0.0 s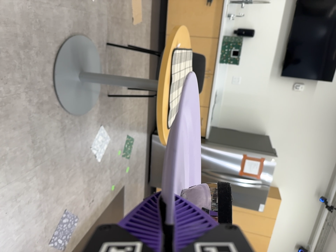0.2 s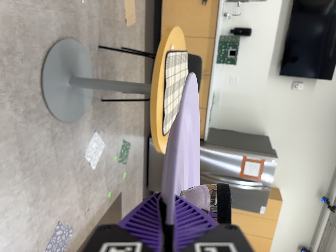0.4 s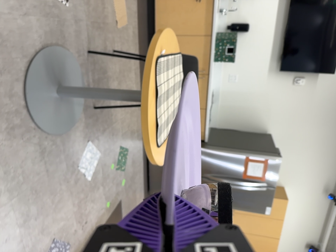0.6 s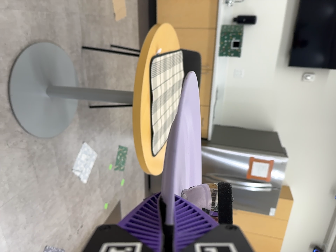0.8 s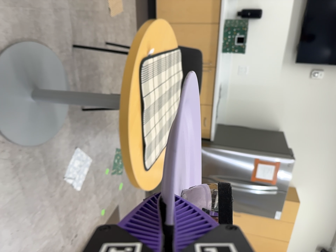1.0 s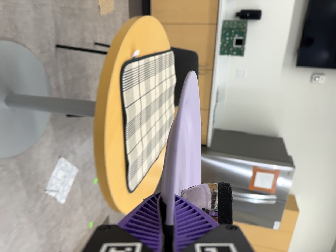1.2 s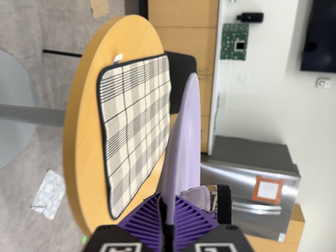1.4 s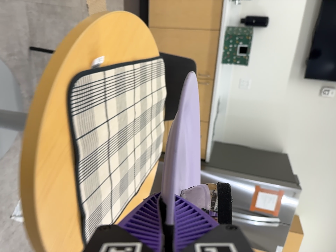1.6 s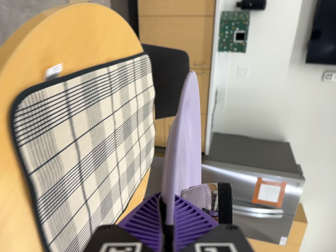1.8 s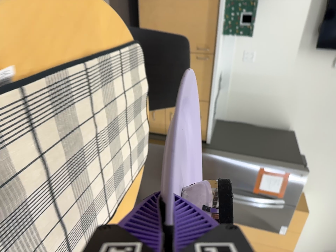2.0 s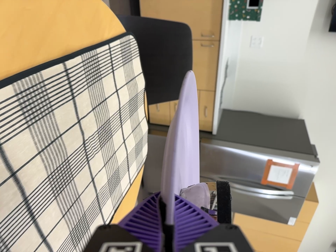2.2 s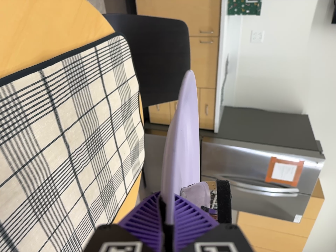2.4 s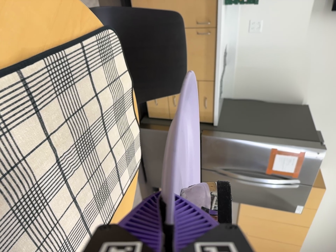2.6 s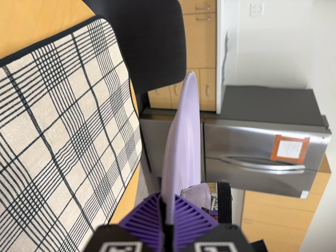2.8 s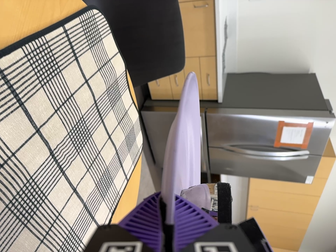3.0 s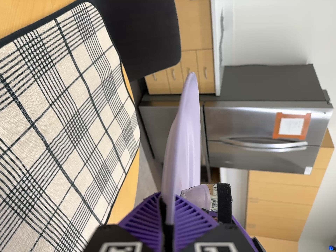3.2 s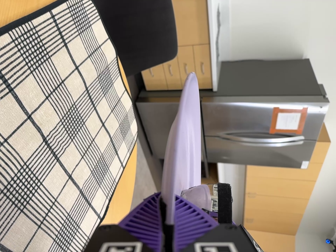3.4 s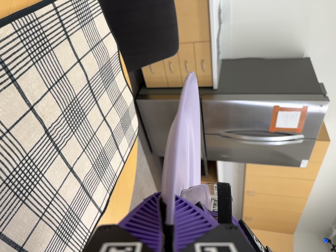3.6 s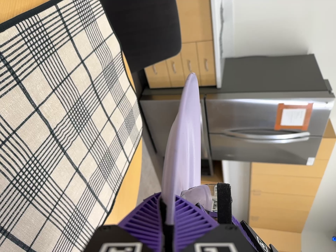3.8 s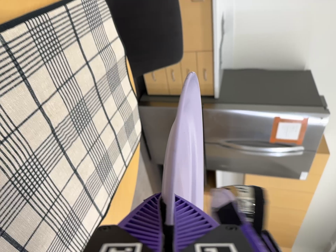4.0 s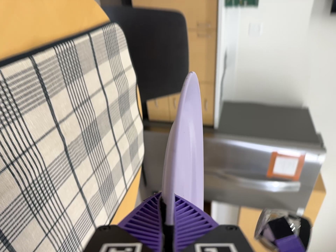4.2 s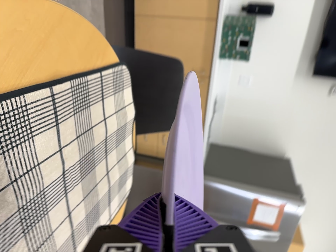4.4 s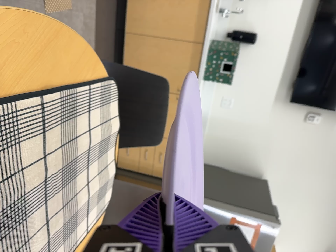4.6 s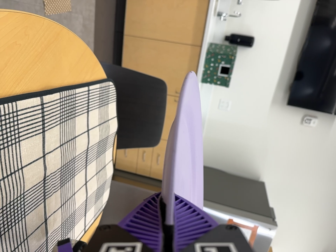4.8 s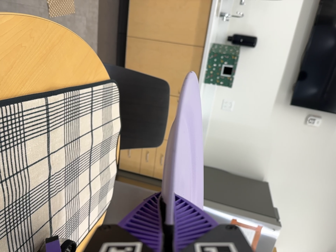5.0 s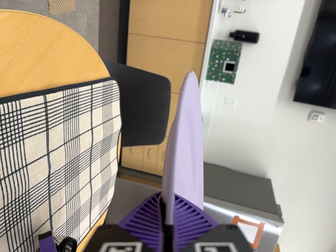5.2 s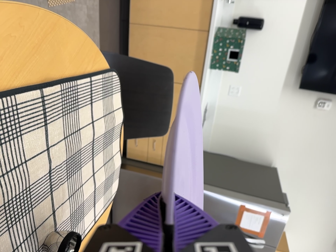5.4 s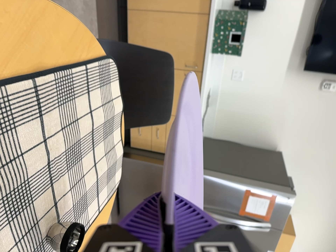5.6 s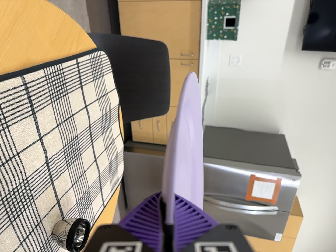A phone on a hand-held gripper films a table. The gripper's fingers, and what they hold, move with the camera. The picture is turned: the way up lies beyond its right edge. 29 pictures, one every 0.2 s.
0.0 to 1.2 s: The camera travels forward and toward the top of its view, about 80 cm, so what stands in front looms larger.
1.2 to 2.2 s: The camera travels forward and toward the top of its view, about 50 cm, so what stands in front looms larger. Its aim tips toward the bottom of its view by about 10 degrees.
2.2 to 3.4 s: The camera travels forward, about 6 cm, so what stands in front looms larger. Its aim tips toward the bottom of its view by about 10 degrees, and the scene shifts upward.
3.4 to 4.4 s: The camera travels backward and to its left, about 12 cm, so what stands in front gets smaller. Its aim tips toward the top of its view by about 20 degrees, and the scene shifts downward. It rolls about its line of sight by about 15 degrees, and the scene rotates clockwise.
4.4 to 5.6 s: The camera shifts only a little, or ends up much as it began.
The film runs forward here.
